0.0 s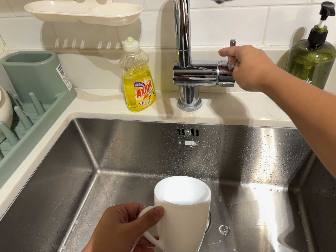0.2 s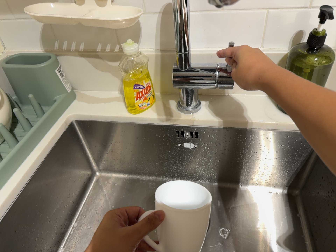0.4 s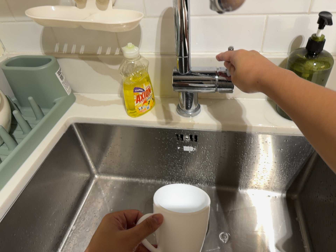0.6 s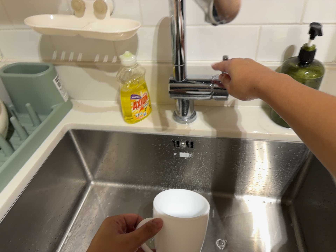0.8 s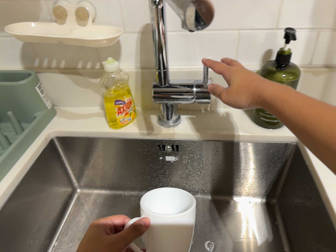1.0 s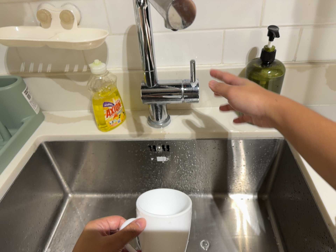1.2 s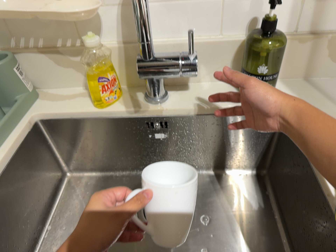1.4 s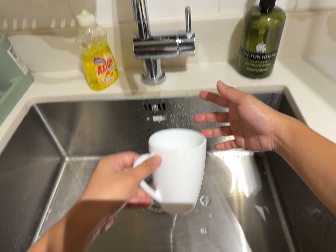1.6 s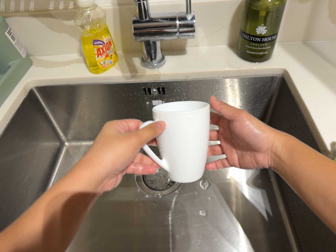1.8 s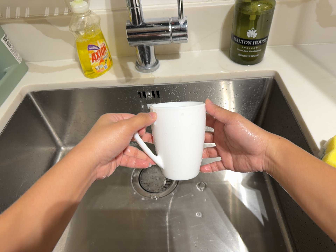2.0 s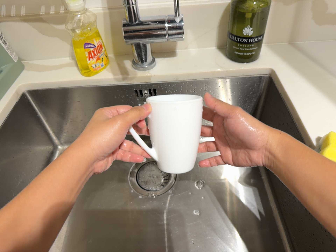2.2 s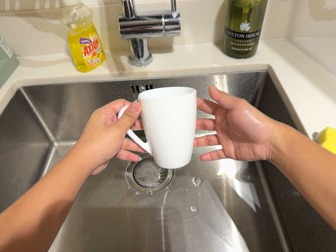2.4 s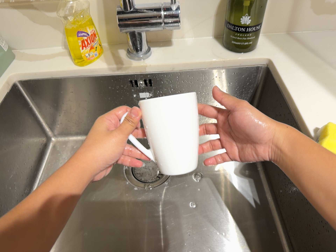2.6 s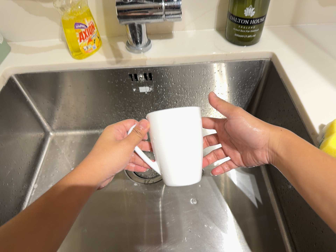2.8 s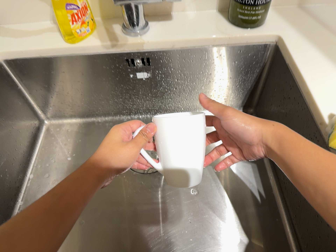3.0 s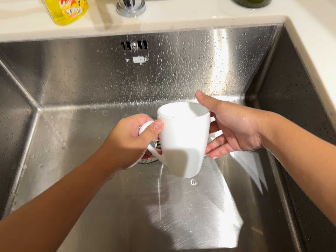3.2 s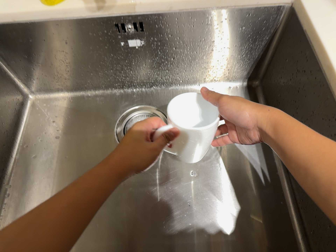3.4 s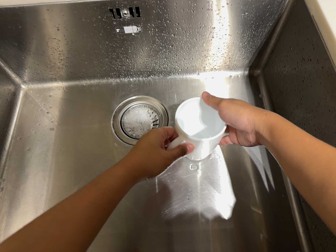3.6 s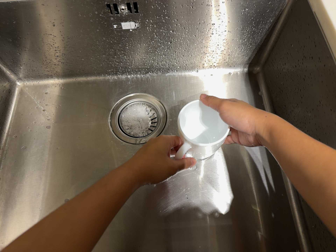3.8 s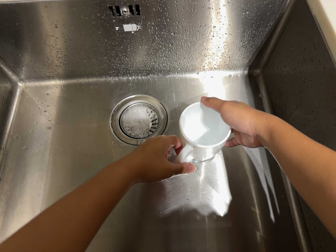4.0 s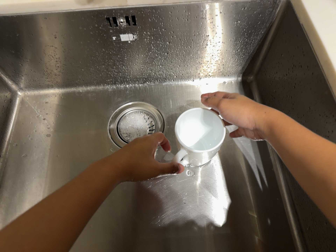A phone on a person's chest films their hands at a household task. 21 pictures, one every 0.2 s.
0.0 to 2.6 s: The scene slides to the left, as the camera pans about 10 degrees to its right. It travels toward the bottom of its view, about 5 cm, so close, fixed things drift upward.
2.6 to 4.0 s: The camera travels forward, about 9 cm, so what stands in front looms larger. Its aim tips toward the bottom of its view by about 15 degrees, and the scene shifts upward.
The film runs backward here.
